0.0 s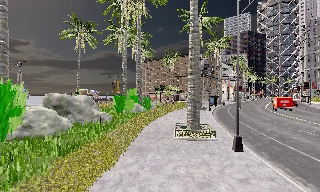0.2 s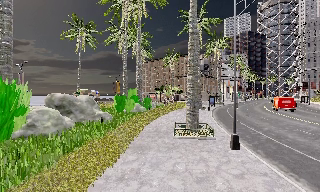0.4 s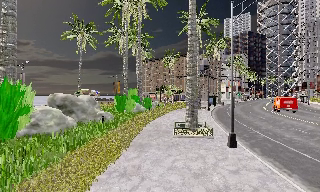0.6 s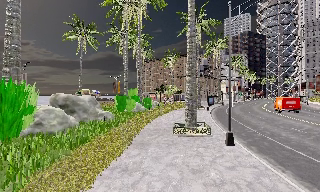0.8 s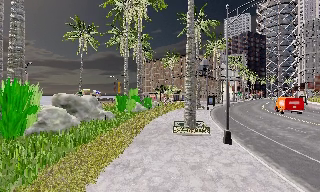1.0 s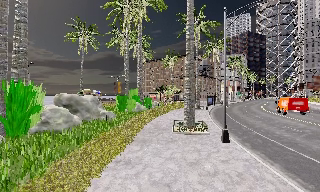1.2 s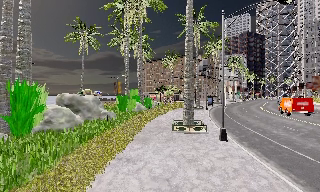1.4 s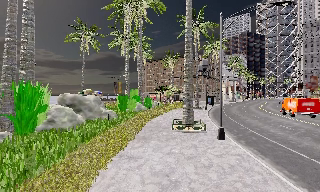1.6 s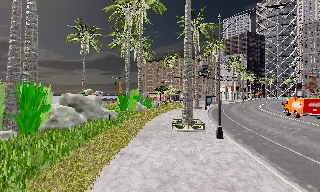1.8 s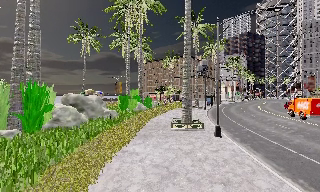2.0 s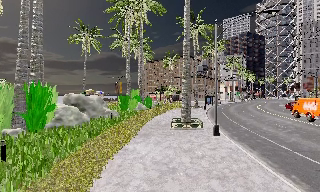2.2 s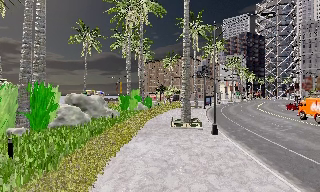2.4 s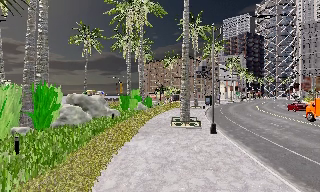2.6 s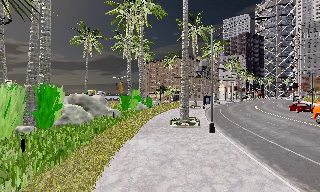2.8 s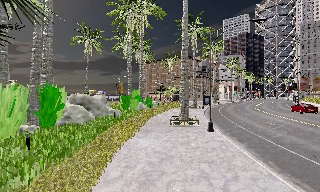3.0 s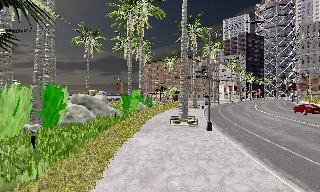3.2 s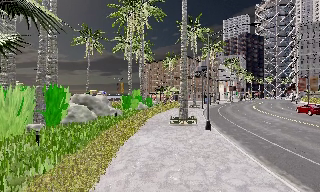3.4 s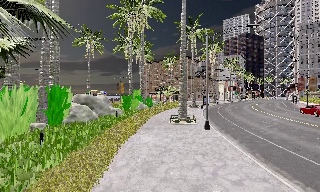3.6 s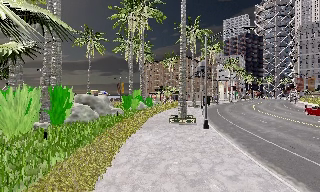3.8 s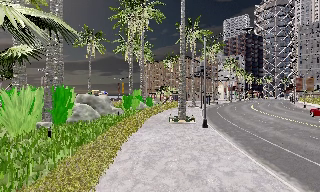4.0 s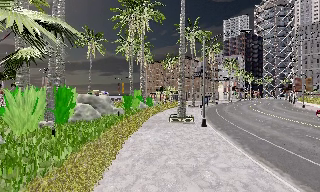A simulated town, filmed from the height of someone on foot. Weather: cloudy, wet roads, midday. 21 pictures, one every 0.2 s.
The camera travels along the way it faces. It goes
backward.
0.0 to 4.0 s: The camera travels backward, about 6 m, so what stands in front gets smaller.
The film runs backward here.
